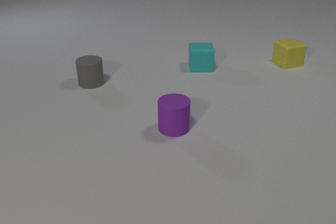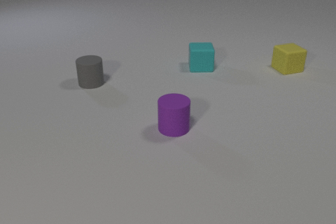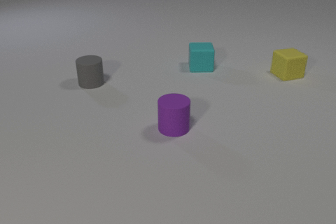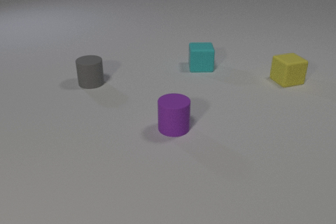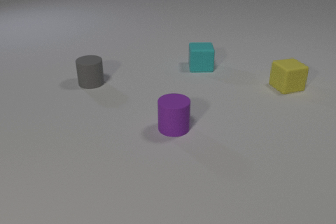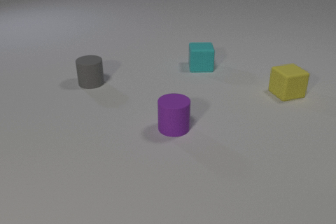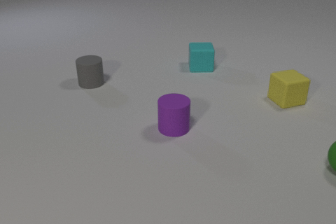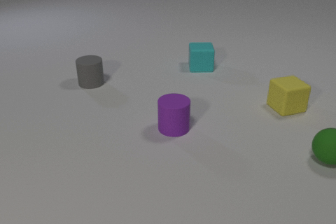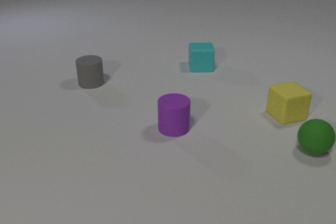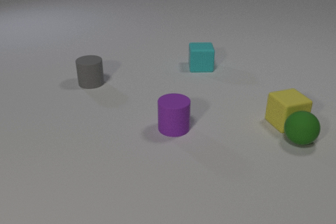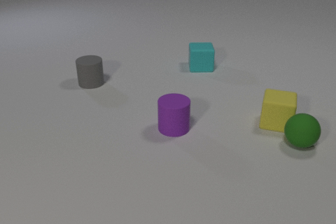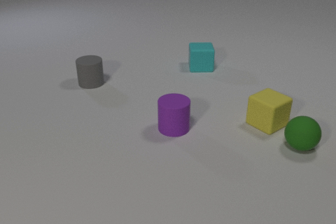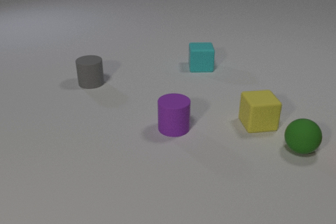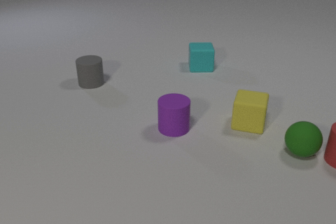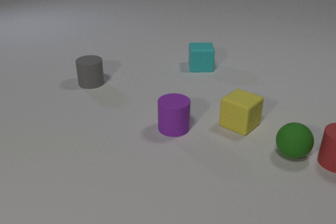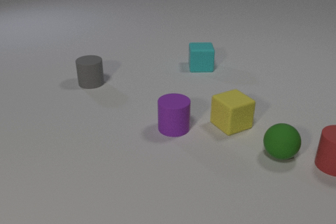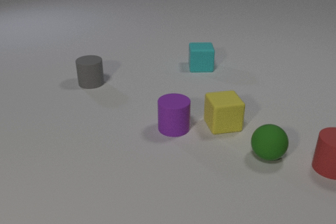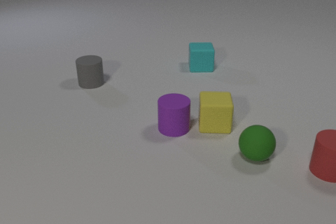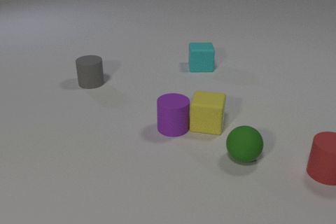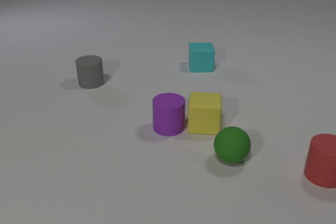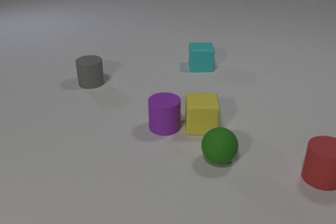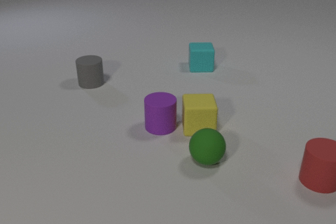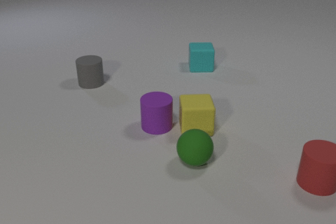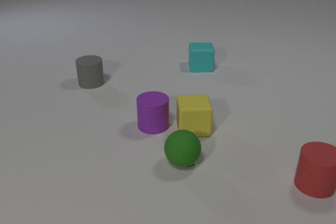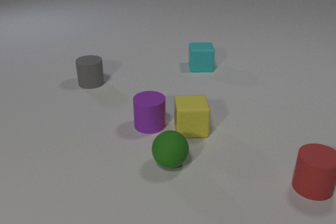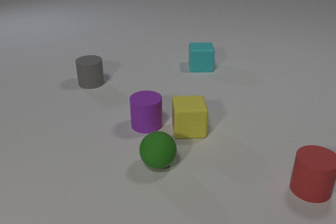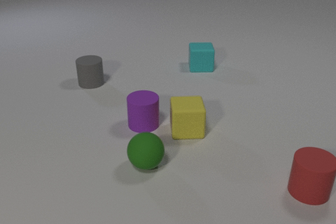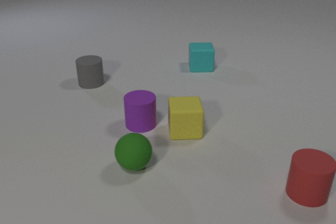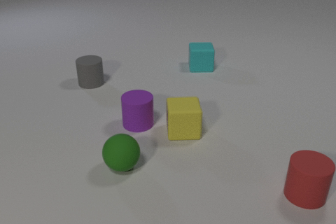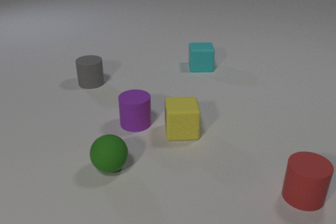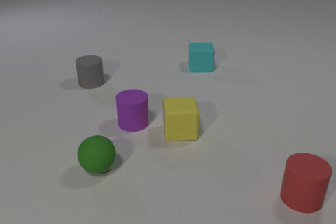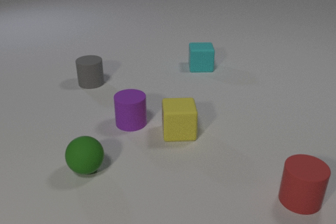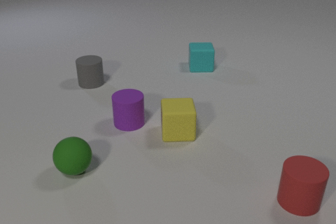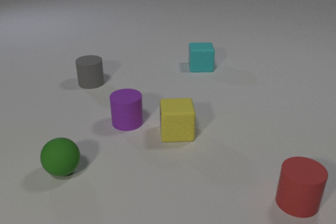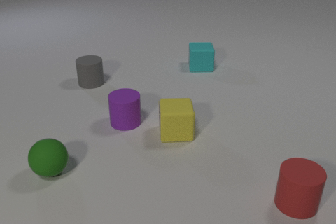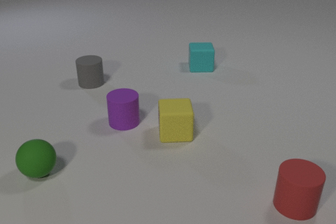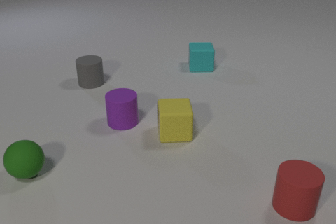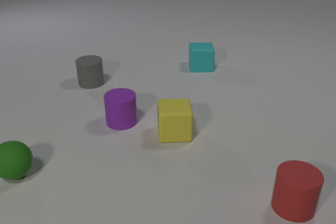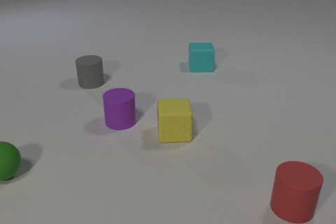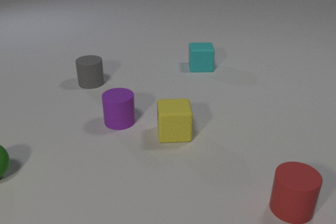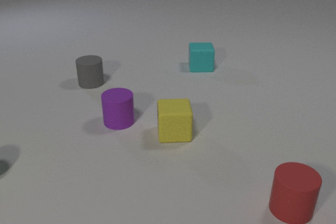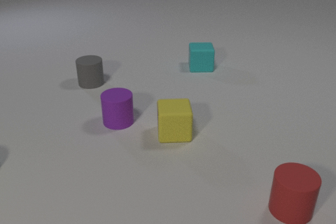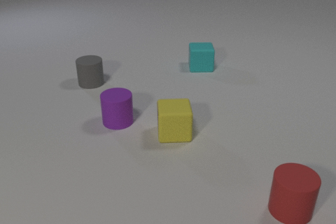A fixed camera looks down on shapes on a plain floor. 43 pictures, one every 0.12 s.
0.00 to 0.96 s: The green rubber sphere comes in at the right edge, rolls to the left and away from the camera. The yellow rubber cube slides toward the camera.
0.96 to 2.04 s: The green rubber sphere rolls to the left and toward the camera. The yellow rubber cube slides to the left and toward the camera, spins so that its near face slides to the left, clockwise seen from above. The red rubber cylinder comes in at the right edge, slides toward the camera and to the left. The green rubber sphere and the yellow rubber cube collide. The green rubber sphere and the red rubber cylinder collide.
2.04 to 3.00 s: The green rubber sphere rolls to the left. The yellow rubber cube slides to the left and toward the camera. The red rubber cylinder slides toward the camera and to the left. The purple rubber cylinder slides to the left. The yellow rubber cube and the purple rubber cylinder collide.
3.00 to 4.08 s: The green rubber sphere rolls to the left. The yellow rubber cube slides to the left and toward the camera. The red rubber cylinder slides toward the camera and to the left. The purple rubber cylinder slides to the left.
4.08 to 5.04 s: The green rubber sphere rolls to the left, leaves at the left edge. The red rubber cylinder slides toward the camera. The purple rubber cylinder slides to the left.
What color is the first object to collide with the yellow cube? green.
What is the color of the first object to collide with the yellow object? green.
How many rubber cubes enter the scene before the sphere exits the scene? 0.
